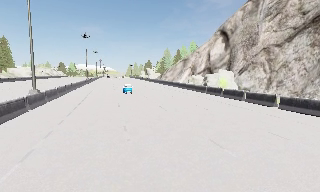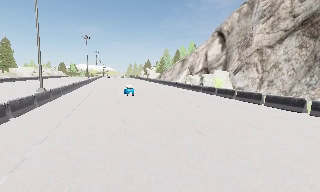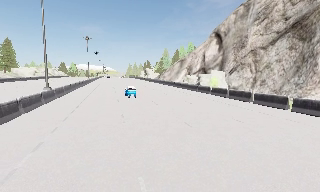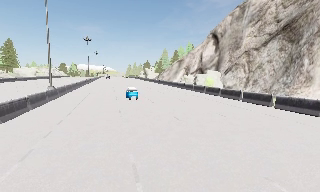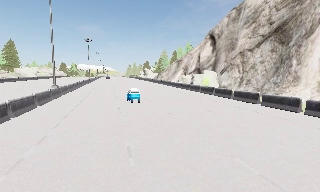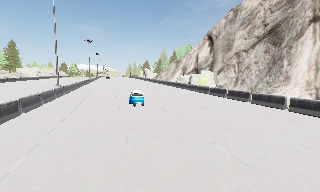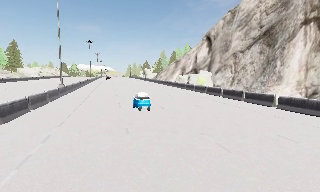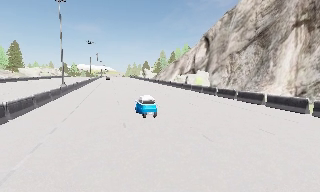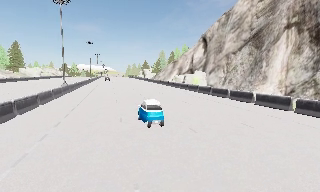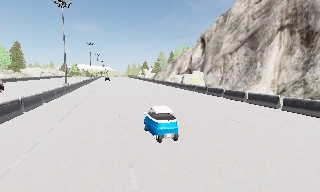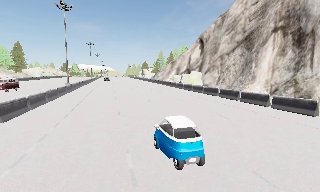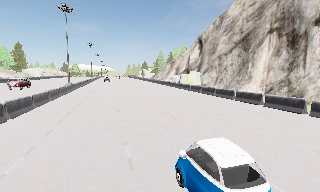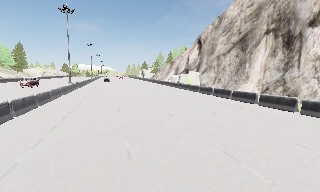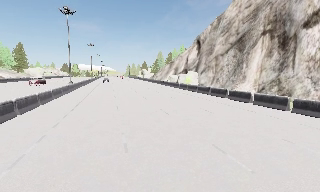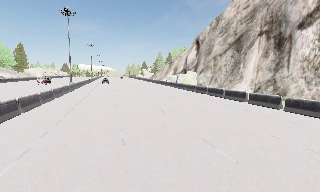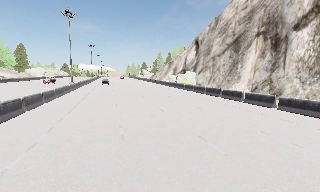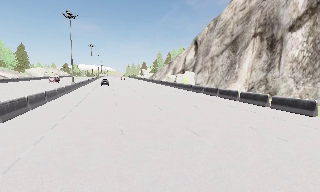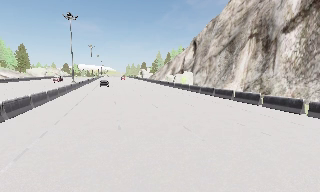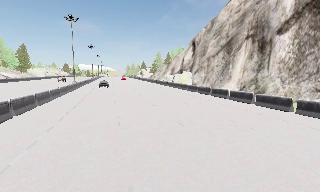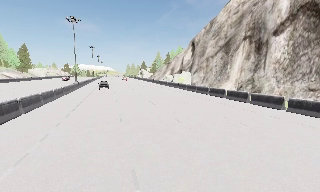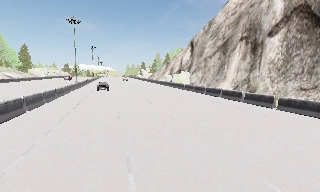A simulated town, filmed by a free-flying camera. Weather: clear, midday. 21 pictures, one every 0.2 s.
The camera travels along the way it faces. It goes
backward.
0.0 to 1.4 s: The camera travels backward, about 9 m, so what stands in front gets smaller.
1.4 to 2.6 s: The camera travels backward, about 5 m, so what stands in front gets smaller. It loses speed.
2.6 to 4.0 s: The camera travels backward, about 5 m, so what stands in front gets smaller.
The film runs backward here.
